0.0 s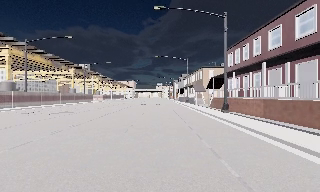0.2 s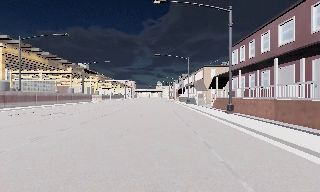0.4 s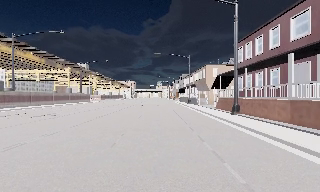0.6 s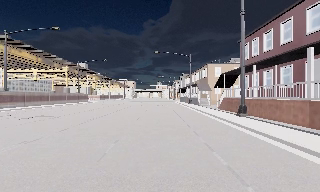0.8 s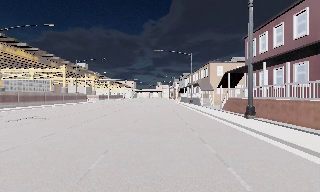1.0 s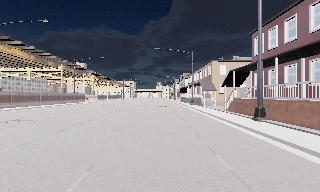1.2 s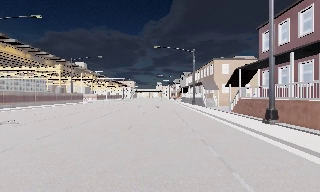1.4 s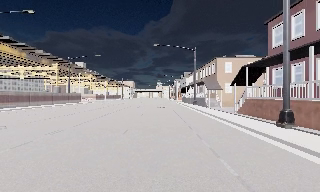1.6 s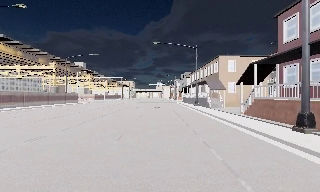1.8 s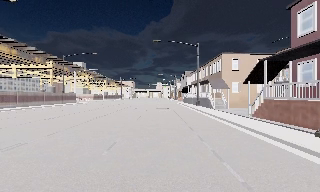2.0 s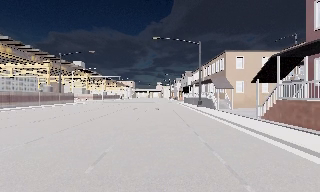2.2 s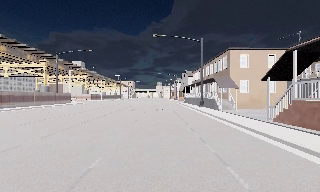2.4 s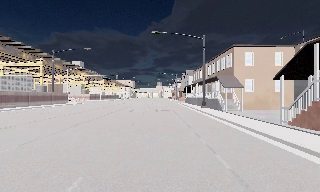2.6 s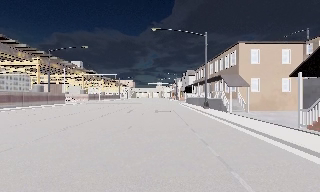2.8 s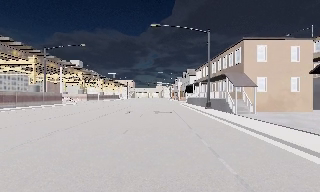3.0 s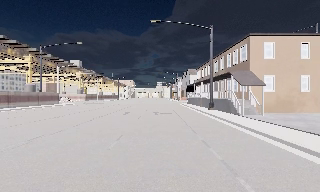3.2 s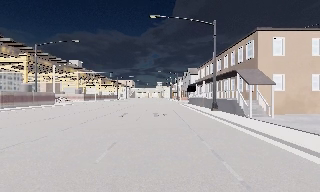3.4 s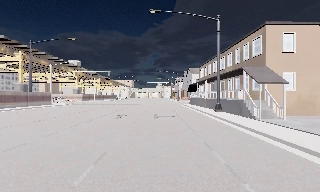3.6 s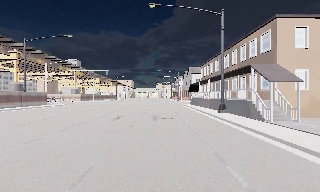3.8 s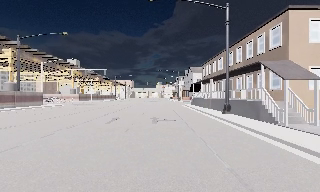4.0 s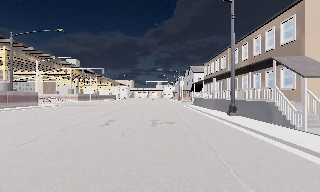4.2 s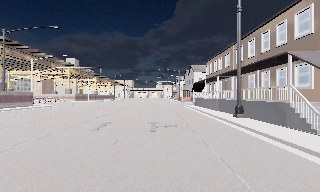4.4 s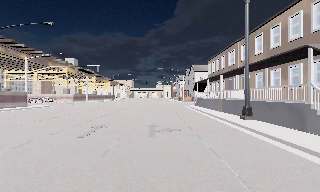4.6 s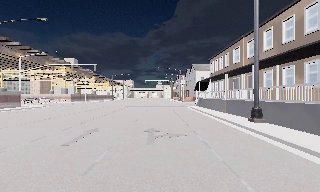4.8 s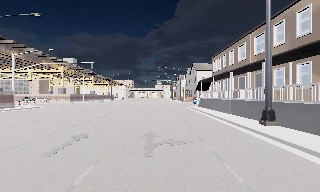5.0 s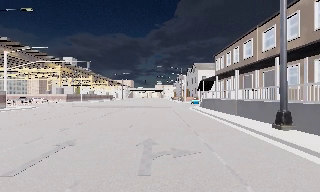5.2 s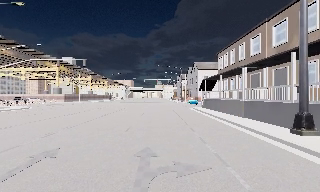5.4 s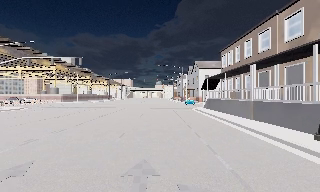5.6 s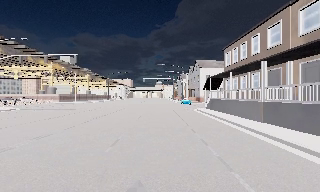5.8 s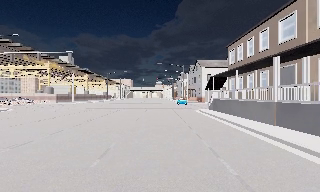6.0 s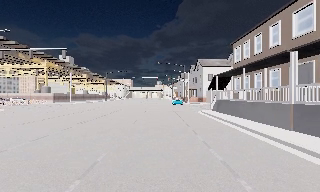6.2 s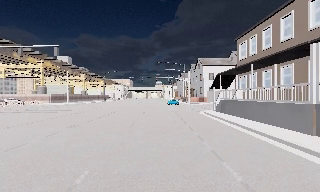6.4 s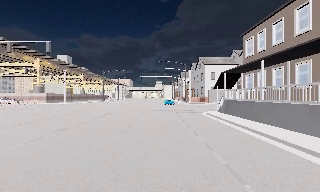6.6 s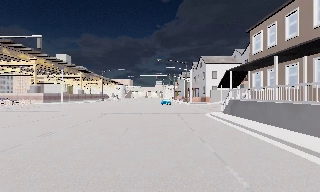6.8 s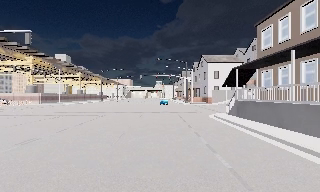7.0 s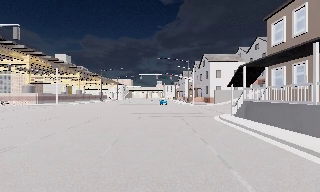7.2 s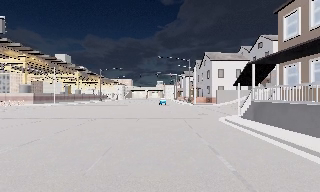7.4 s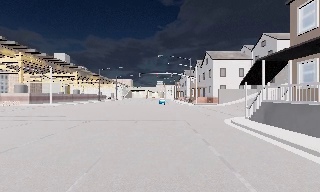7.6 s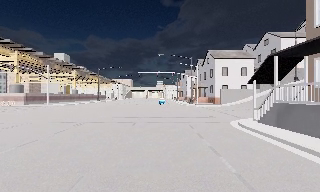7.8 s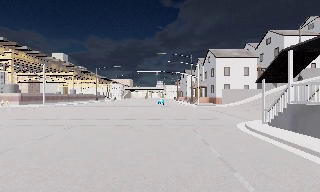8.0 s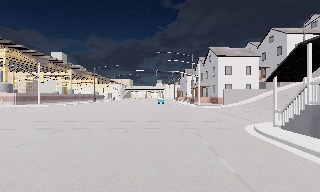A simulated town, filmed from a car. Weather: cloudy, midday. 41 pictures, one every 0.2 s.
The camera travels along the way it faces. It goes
forward.
0.0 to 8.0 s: The camera travels forward, about 45 m, so what stands in front looms larger.
The film runs forward here.
